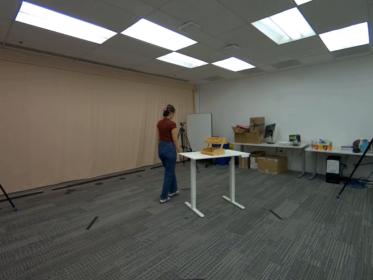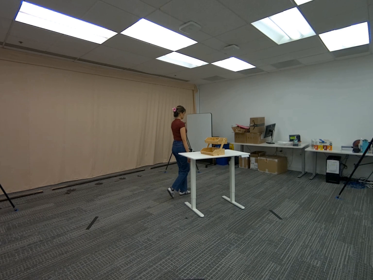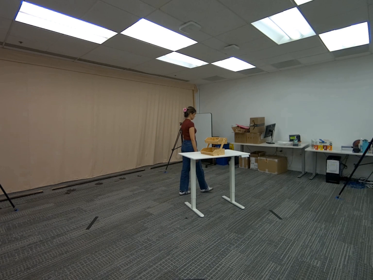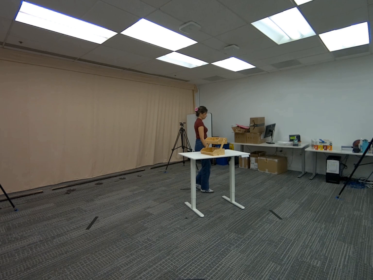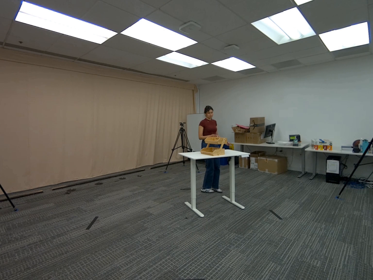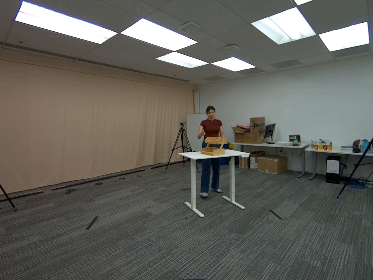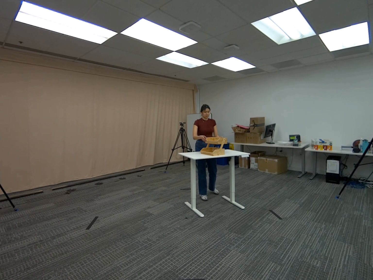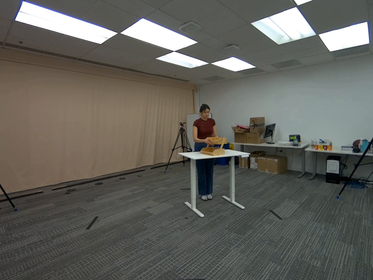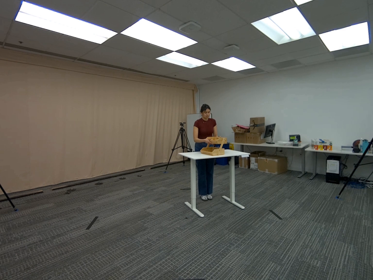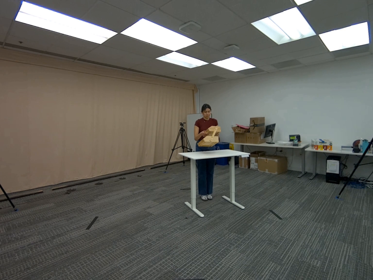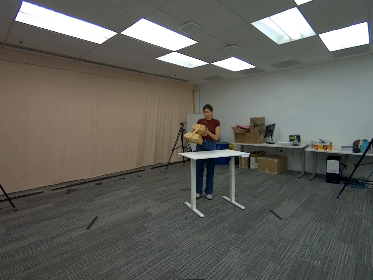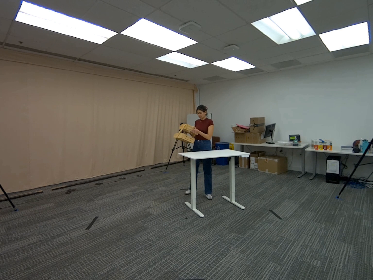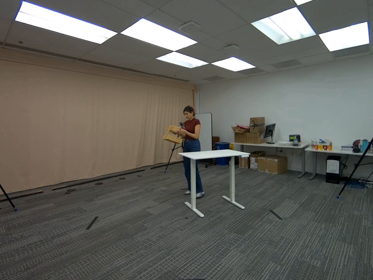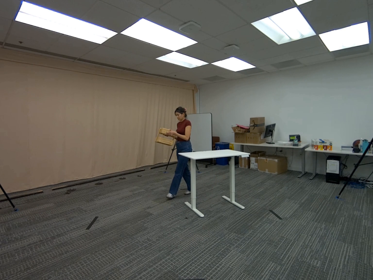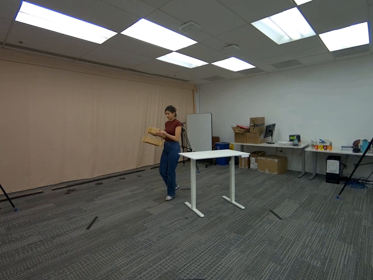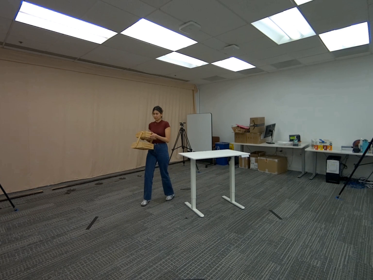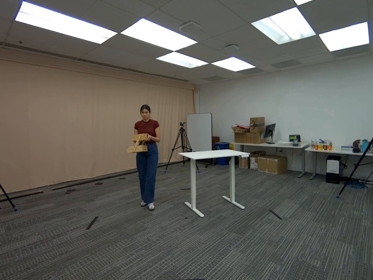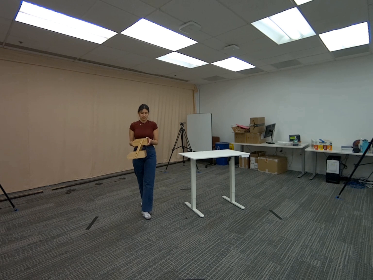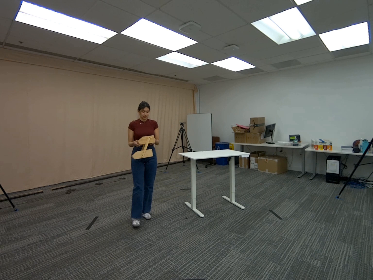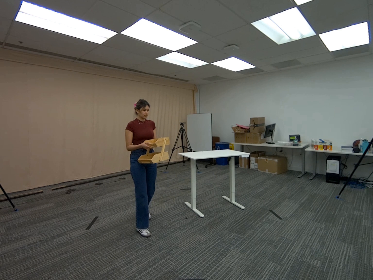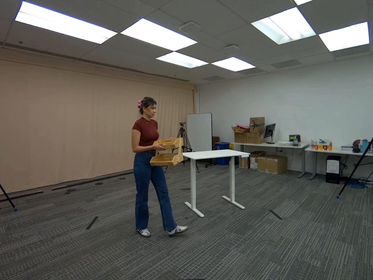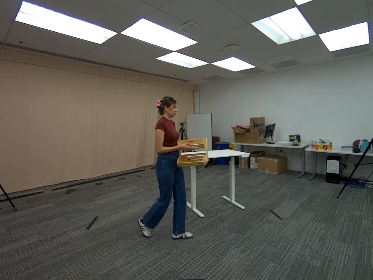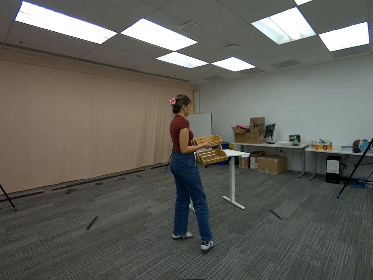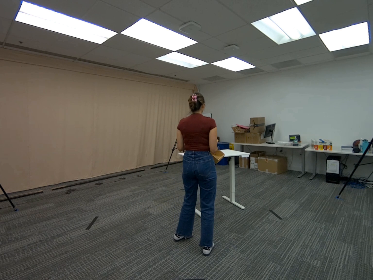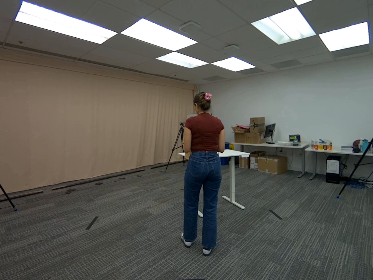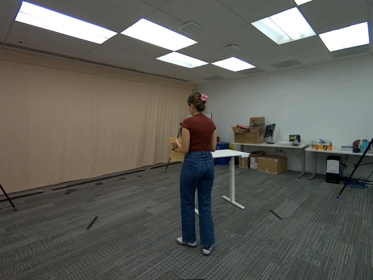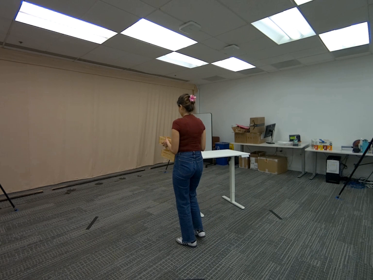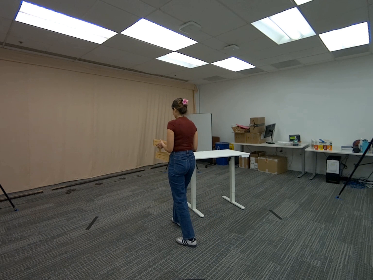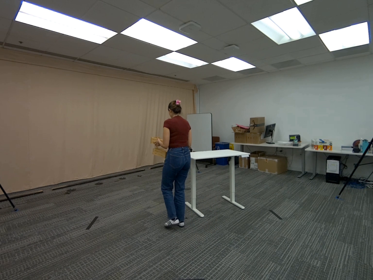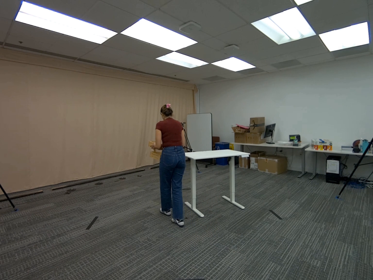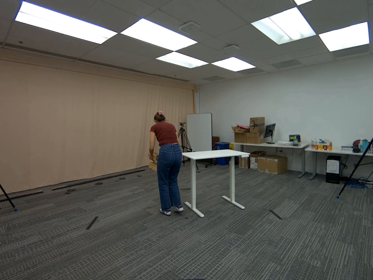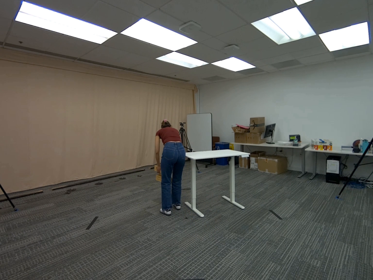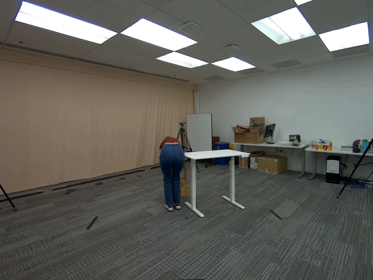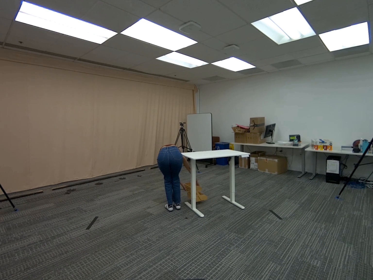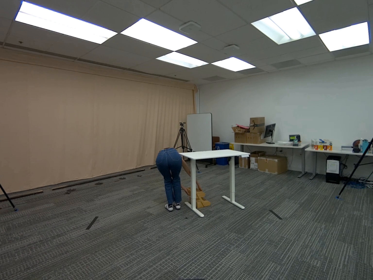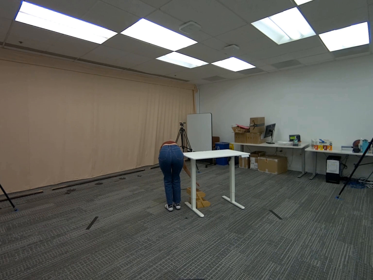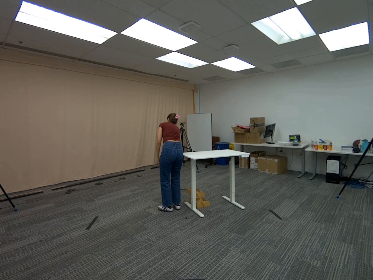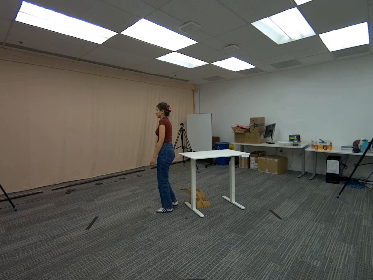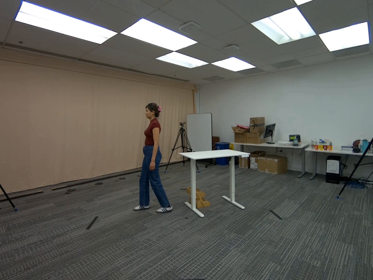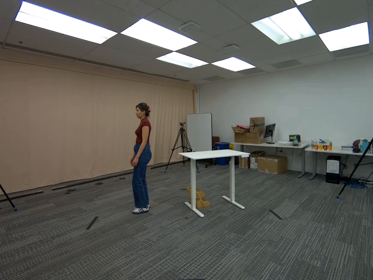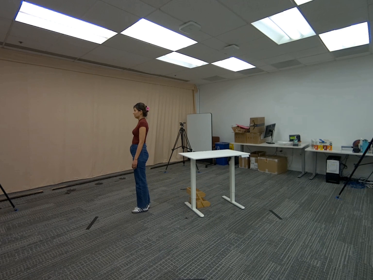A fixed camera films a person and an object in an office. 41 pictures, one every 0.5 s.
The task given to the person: Walk over to the white desk and pick up the wooden crate from the top shelf using both hands and then place on the ground.
